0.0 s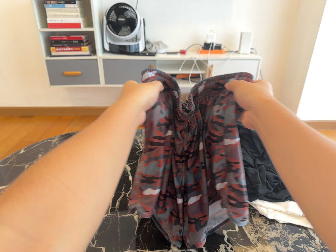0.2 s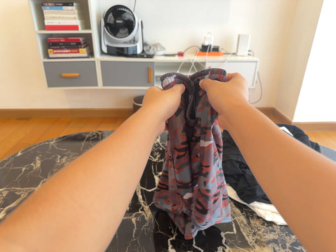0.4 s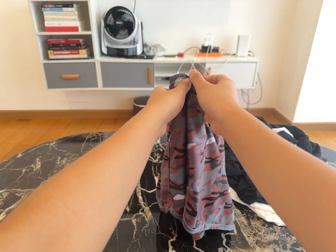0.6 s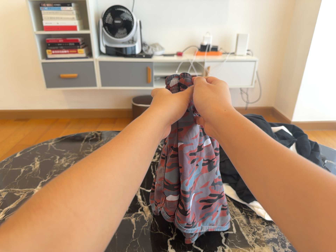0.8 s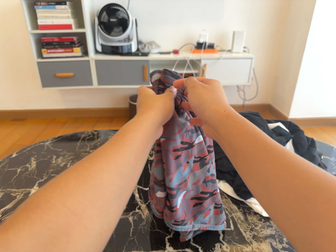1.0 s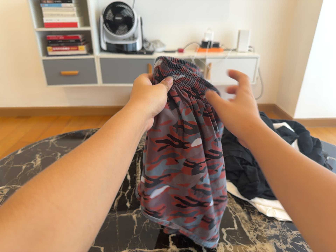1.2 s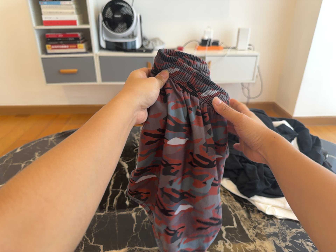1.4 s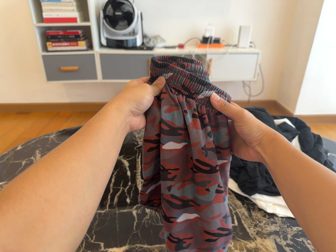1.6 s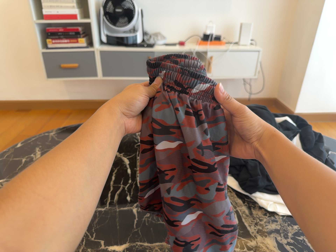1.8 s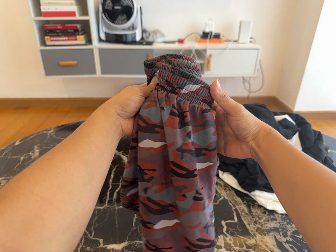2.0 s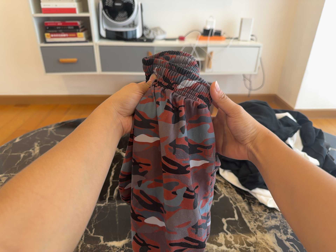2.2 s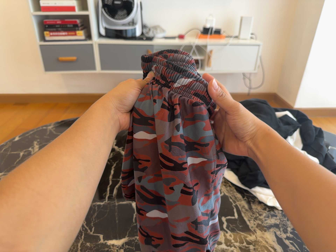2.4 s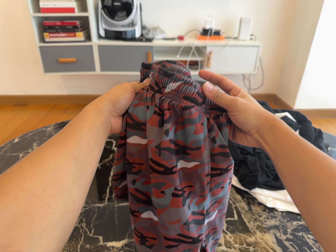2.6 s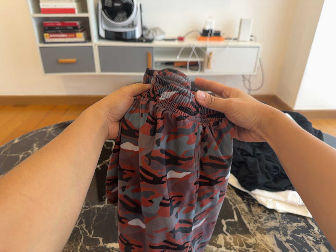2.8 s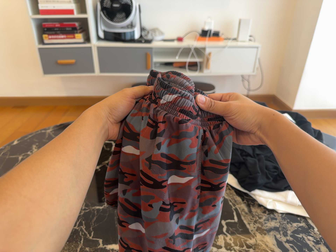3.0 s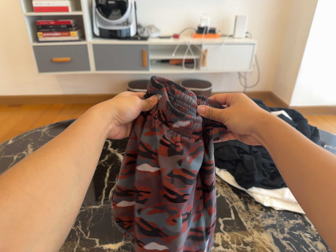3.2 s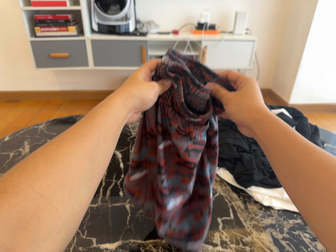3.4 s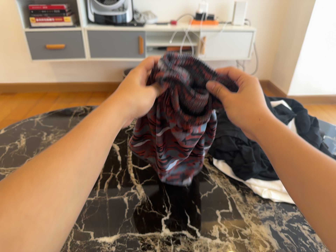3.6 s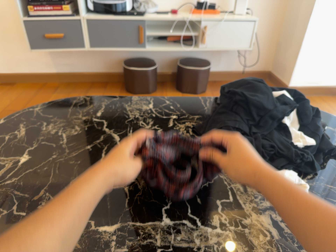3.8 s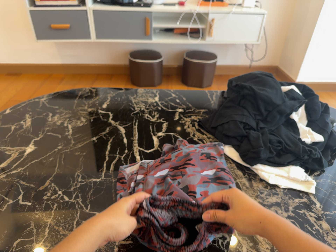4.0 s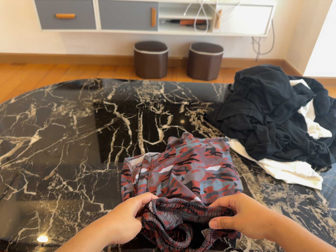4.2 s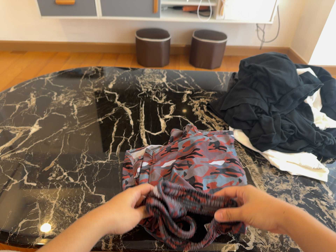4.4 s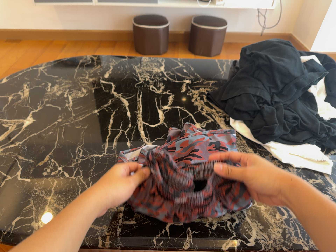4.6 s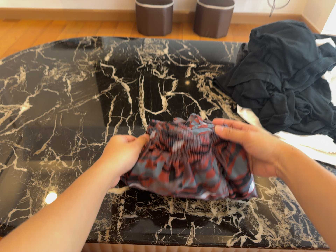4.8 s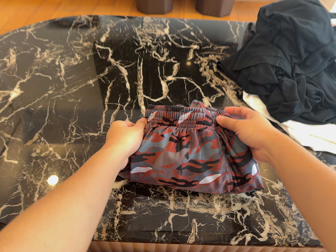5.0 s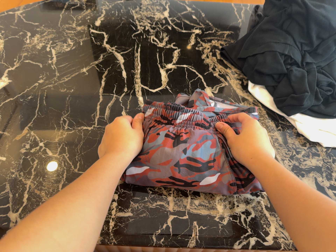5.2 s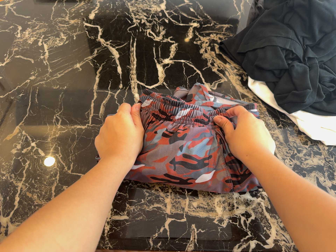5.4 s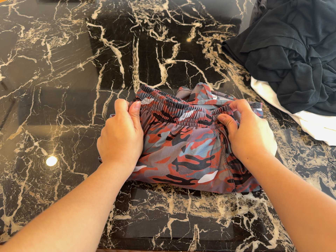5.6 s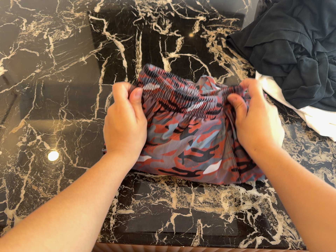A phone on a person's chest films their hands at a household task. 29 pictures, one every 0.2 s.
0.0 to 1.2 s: The camera keeps its place and its aim.
1.2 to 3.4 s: The camera shifts only a little, or ends up much as it began.
3.4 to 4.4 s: The camera travels forward, about 6 cm, so what stands in front looms larger. Its aim tips toward the bottom of its view by about 10 degrees, and the scene shifts upward.
4.4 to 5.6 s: The camera travels forward and toward the top of its view, about 14 cm, so what stands in front looms larger. Its aim tips toward the bottom of its view by about 15 degrees, and the scene shifts upward.
The film runs forward here.
